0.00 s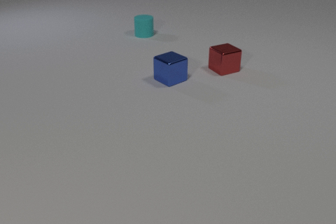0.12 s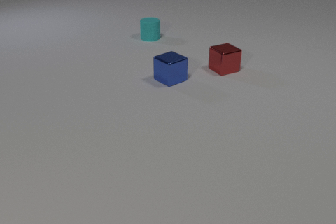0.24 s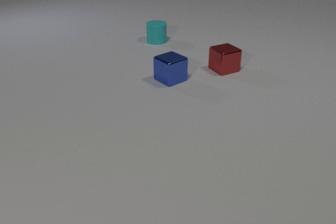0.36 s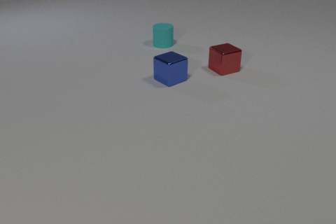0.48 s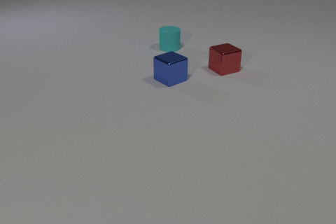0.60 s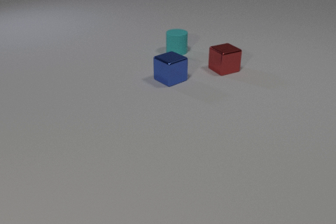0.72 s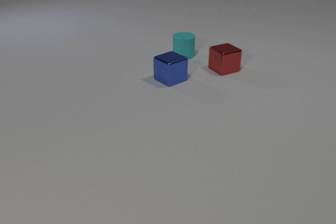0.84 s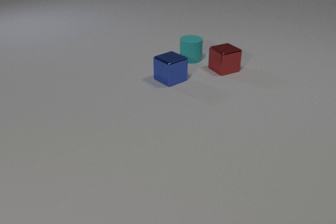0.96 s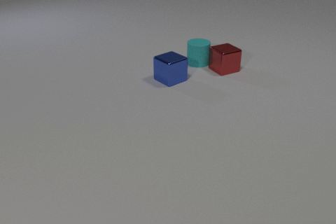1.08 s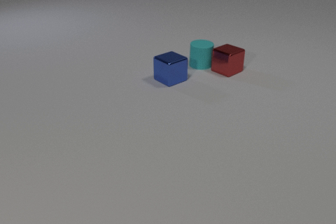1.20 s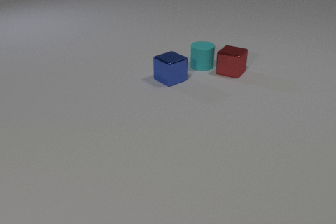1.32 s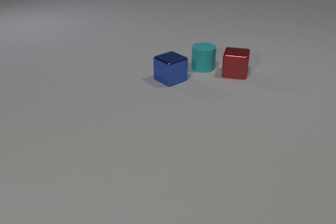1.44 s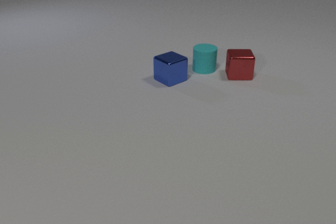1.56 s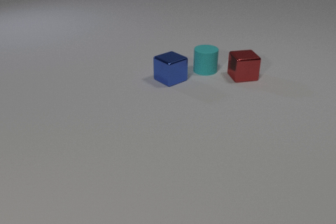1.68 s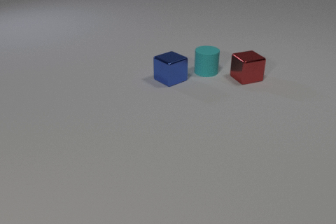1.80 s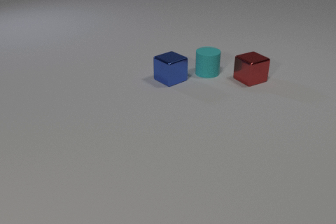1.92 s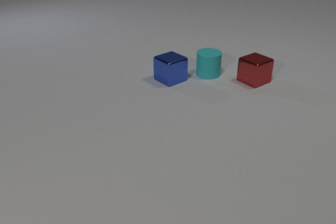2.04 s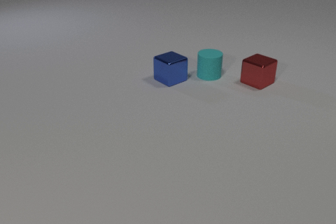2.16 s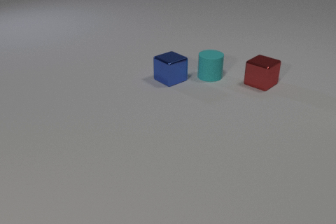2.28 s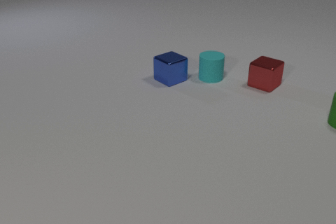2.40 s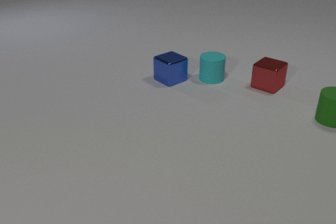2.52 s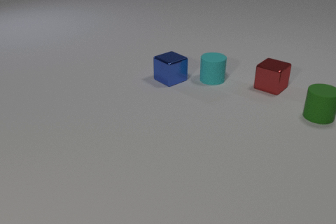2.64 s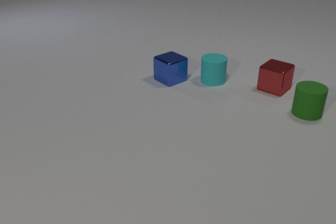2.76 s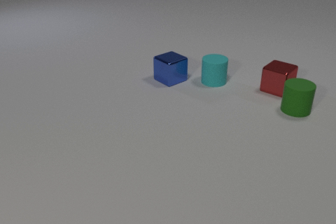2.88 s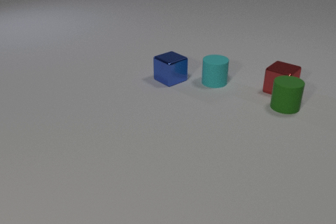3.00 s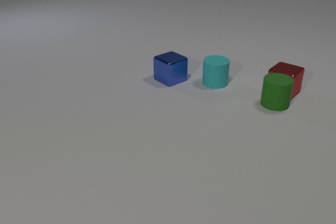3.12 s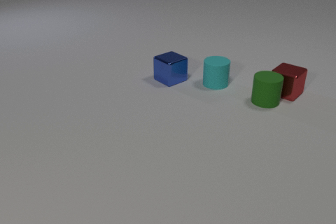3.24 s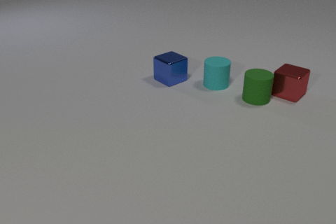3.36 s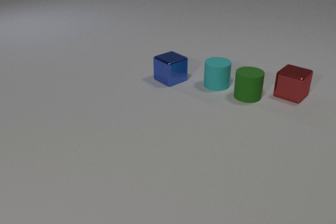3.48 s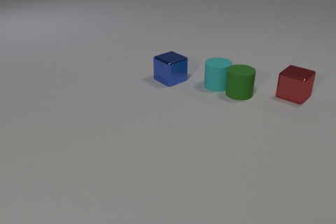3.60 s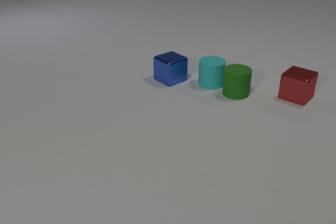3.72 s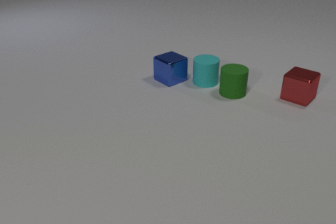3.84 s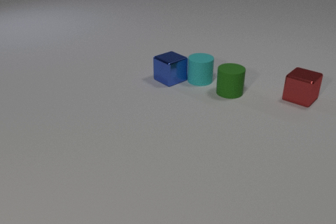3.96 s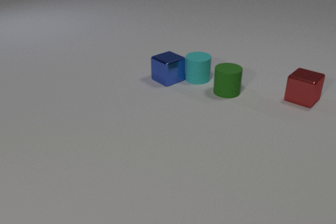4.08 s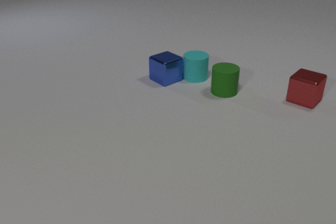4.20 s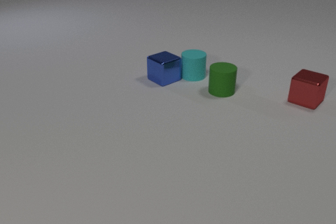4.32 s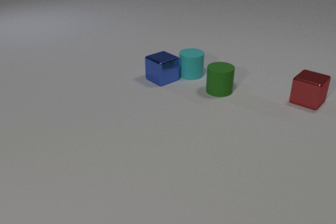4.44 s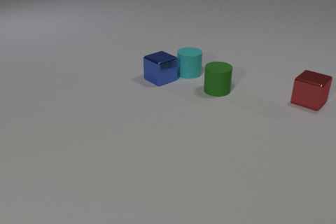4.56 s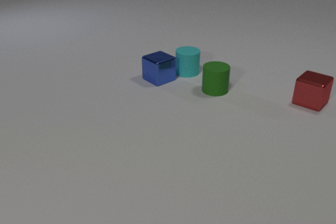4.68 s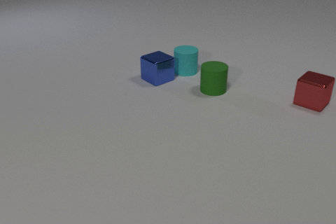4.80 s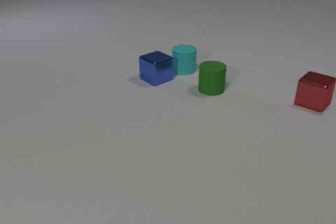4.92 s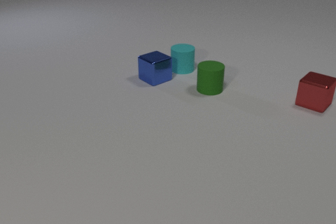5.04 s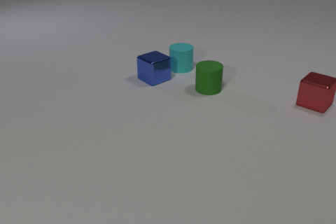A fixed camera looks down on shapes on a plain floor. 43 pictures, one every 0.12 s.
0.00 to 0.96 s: The cyan rubber cylinder slides toward the camera and to the right.
0.96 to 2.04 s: The cyan rubber cylinder slides toward the camera. The red metal cube slides to the right and toward the camera, spins so that its near face slides to the right, counterclockwise seen from above. The cyan rubber cylinder and the red metal cube collide.
2.04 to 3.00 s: The cyan rubber cylinder slides toward the camera. The red metal cube slides to the right and toward the camera. The green rubber cylinder comes in at the right edge, slides to the left.
3.00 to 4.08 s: The cyan rubber cylinder slides to the left and away from the camera. The red metal cube slides to the right and toward the camera. The green rubber cylinder slides to the left. The cyan rubber cylinder and the green rubber cylinder collide. The cyan rubber cylinder and the blue metal cube collide.
4.08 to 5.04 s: The cyan rubber cylinder slides away from the camera and to the left. The red metal cube slides to the right. The green rubber cylinder slides to the left. The blue metal cube slides to the left.
How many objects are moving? 4.
How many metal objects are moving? 2.
What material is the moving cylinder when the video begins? rubber.
